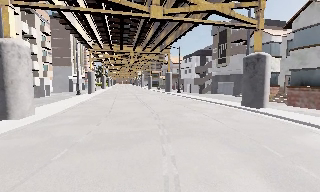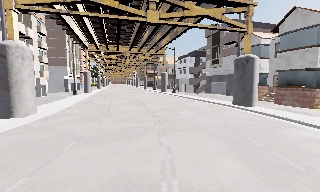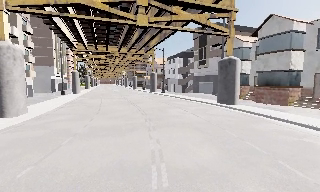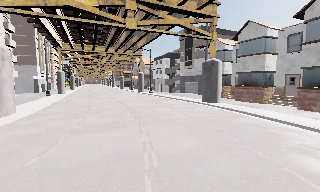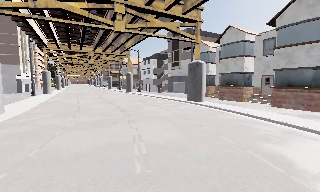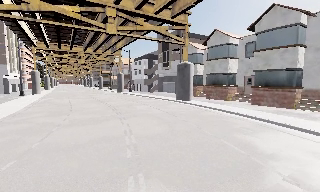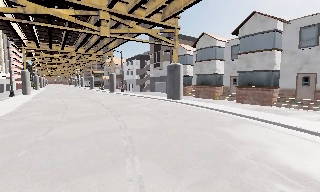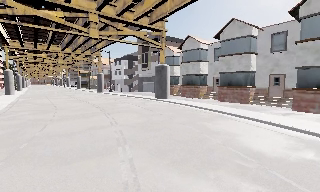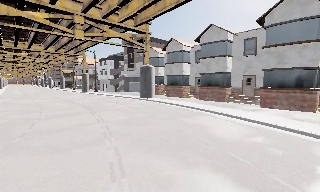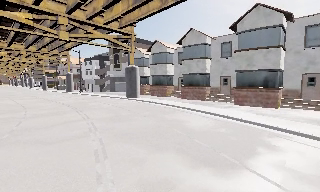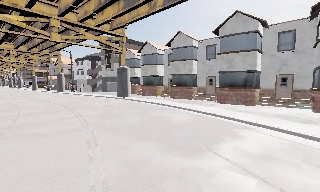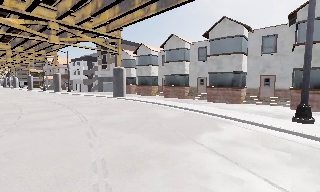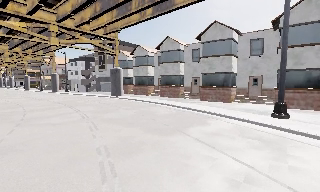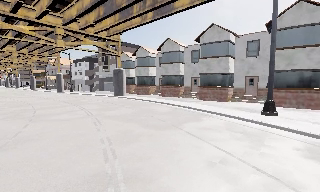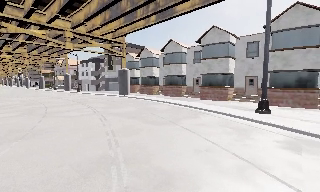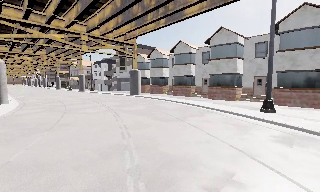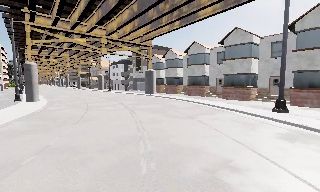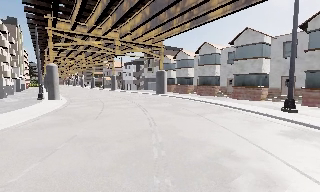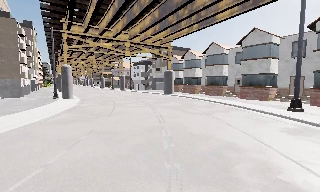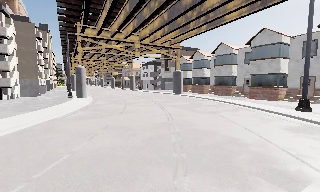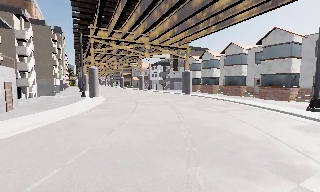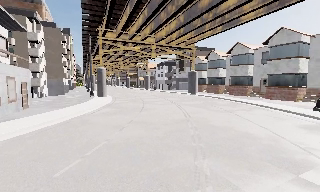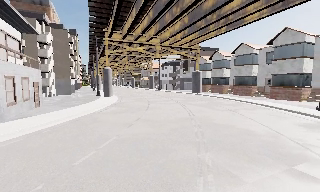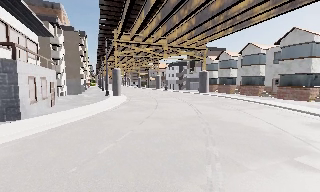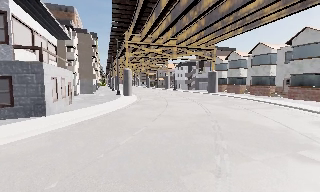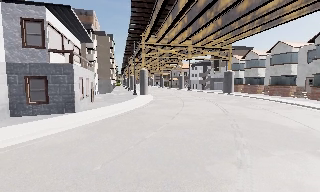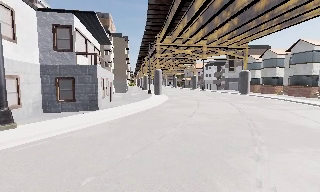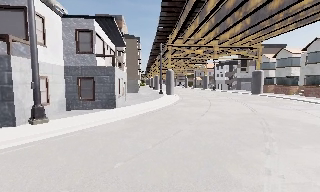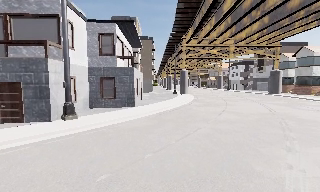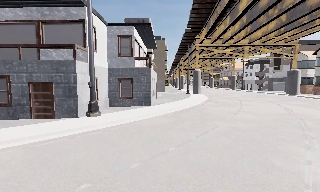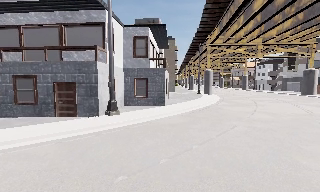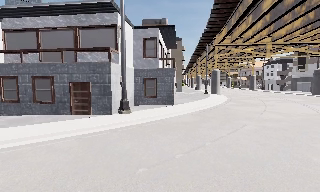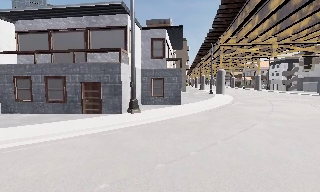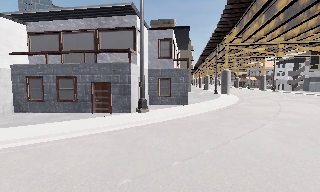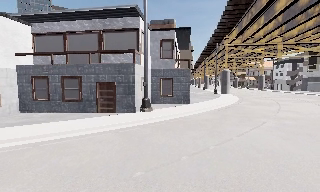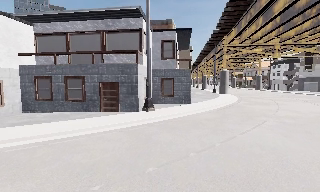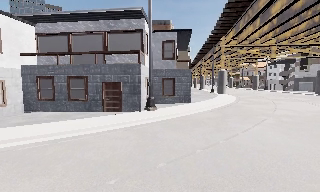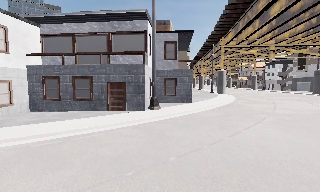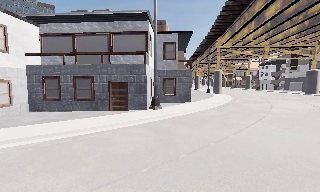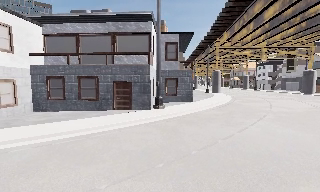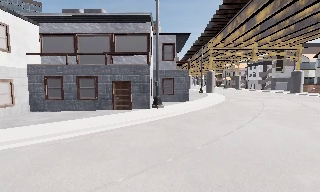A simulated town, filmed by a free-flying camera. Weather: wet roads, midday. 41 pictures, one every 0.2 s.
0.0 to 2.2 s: The camera swings to its right by about 35 degrees, and the scene slides to the left. It travels backward, about 11 m.
2.2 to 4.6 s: The camera pans to its left, which is counterclockwise from overhead, by about 30 degrees. It travels backward, about 9 m, so what stands in front gets smaller. It loses speed.
4.6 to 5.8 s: The scene slides to the right, as the camera pans about 25 degrees to its left. It travels backward and to its left, about 4 m, so what stands in front gets smaller.
5.8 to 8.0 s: The camera travels to its left and backward, about 5 m, so close, fixed things drift to the right.
The film runs backward here.
